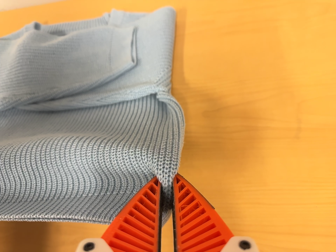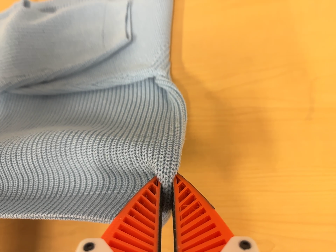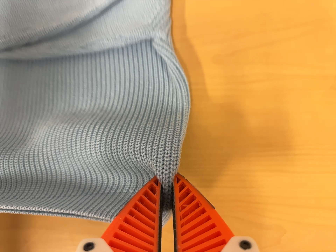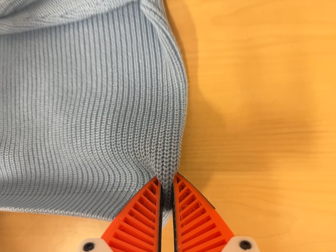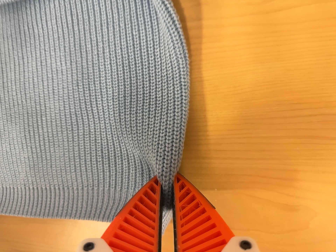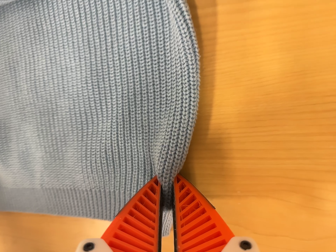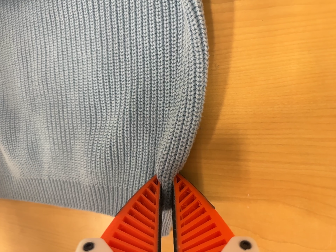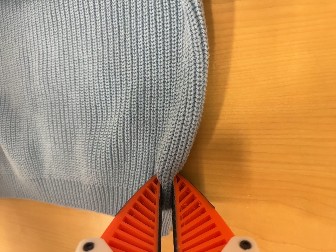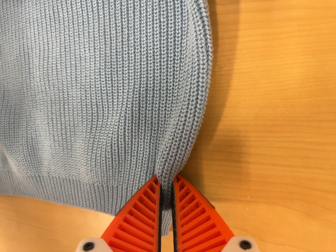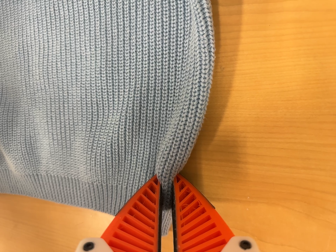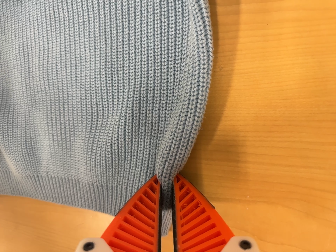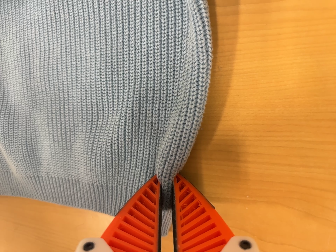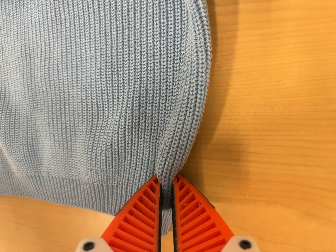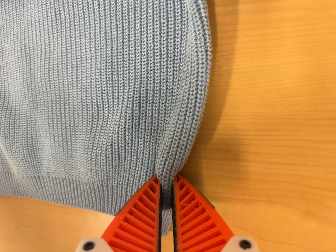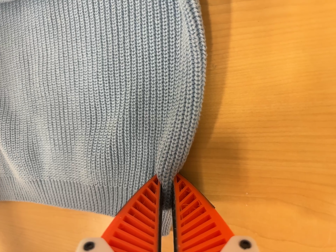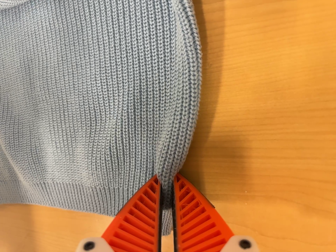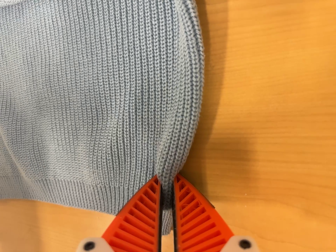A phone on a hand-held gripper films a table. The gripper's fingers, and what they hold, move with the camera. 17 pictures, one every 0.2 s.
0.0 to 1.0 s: The camera pans to its left by about 15 degrees. It travels forward, about 16 cm, so what stands in front looms larger. Its aim tips toward the bottom of its view by about 25 degrees, and the scene shifts upward.
1.0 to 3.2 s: The camera shifts only a little, or ends up much as it began.
The film runs backward here.
